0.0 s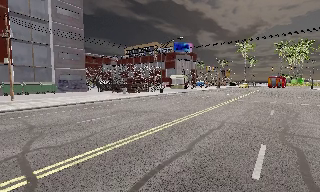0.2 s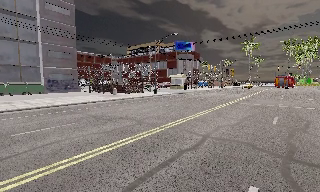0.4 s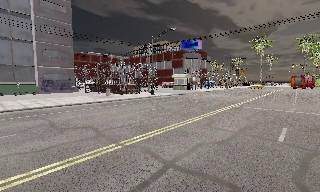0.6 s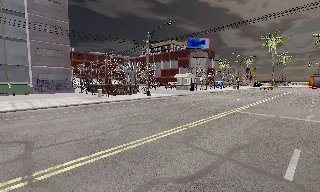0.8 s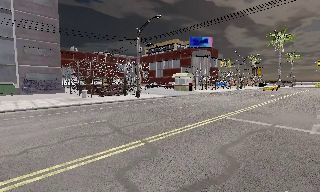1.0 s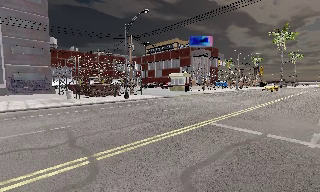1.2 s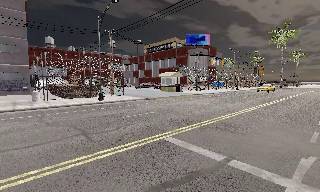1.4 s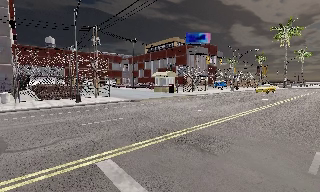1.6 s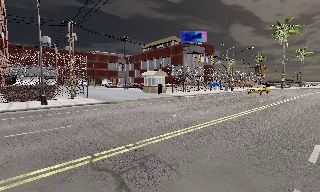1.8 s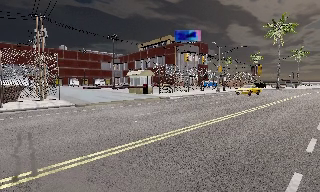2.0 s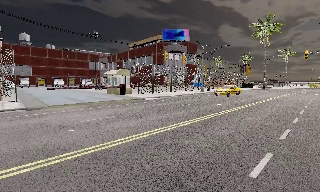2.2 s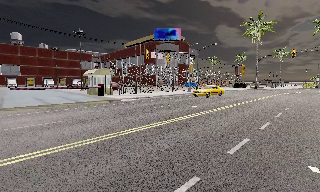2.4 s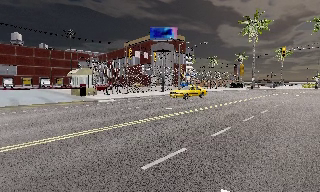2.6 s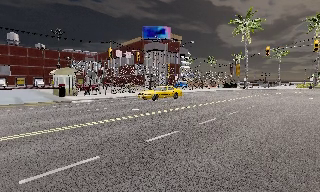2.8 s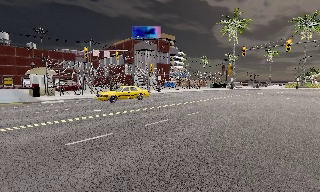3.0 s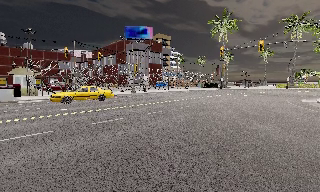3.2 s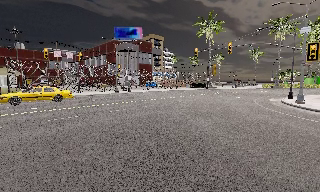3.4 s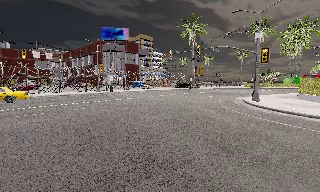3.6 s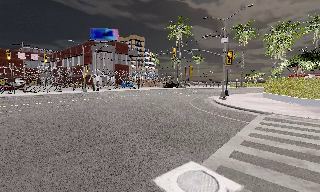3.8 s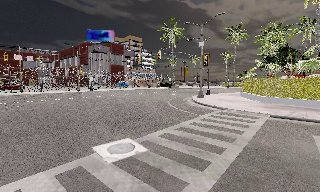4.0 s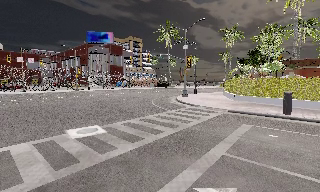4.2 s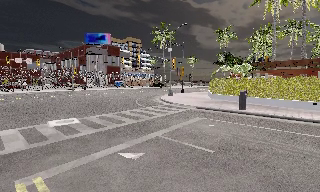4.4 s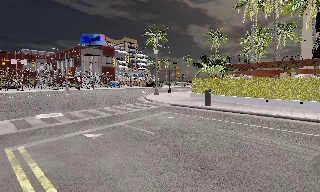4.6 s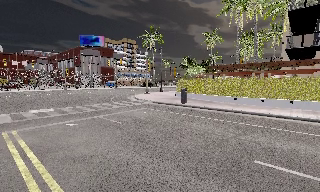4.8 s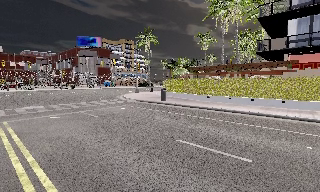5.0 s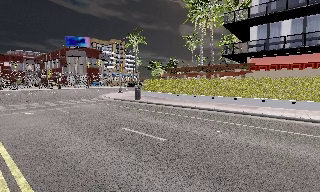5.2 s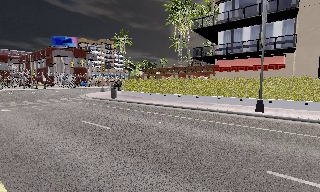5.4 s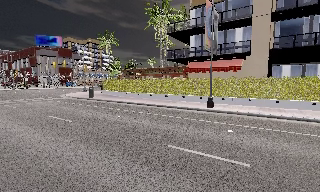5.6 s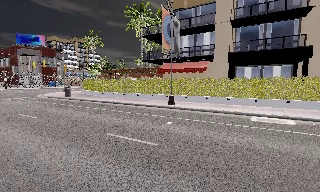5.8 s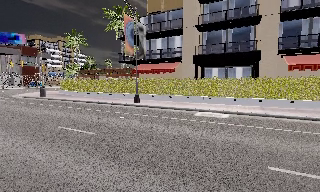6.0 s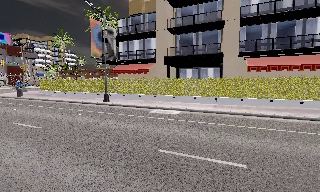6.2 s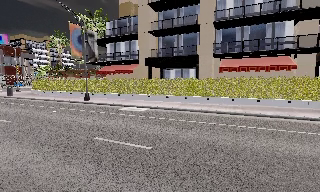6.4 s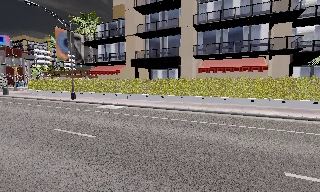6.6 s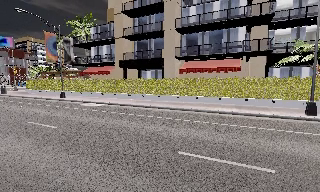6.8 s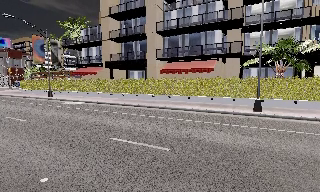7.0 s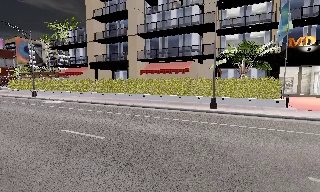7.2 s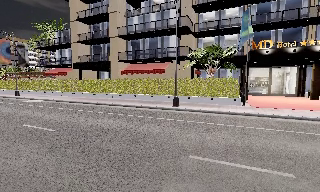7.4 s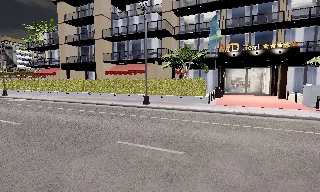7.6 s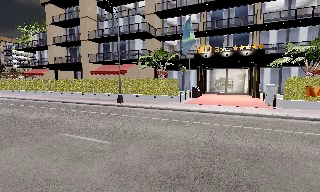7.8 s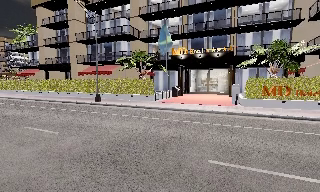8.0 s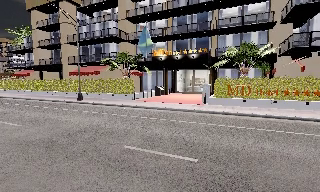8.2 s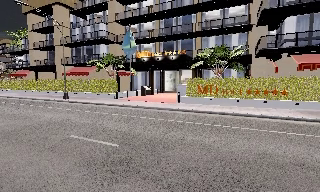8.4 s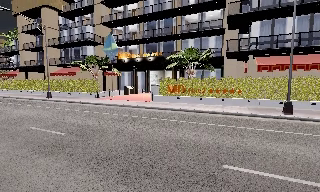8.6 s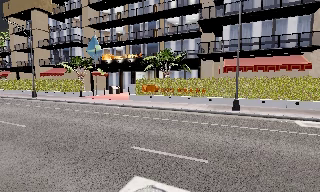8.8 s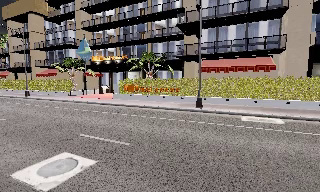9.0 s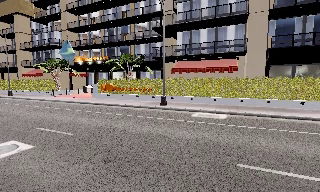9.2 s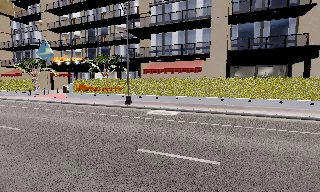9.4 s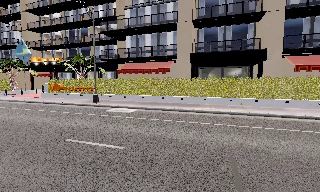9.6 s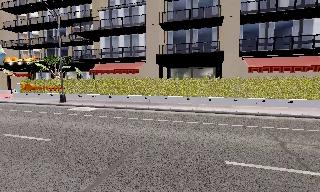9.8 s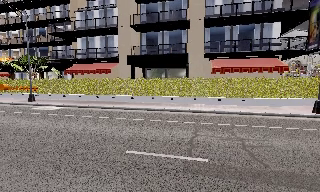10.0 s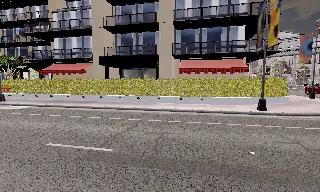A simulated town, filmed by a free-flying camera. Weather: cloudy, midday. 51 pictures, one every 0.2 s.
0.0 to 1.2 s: The camera pans to its left, which is counterclockwise from overhead, by about 10 degrees. It travels forward and to its right, about 14 m, so what stands in front looms larger.
1.2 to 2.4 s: The camera travels to its right and forward, about 14 m, so close, fixed things drift to the left.
2.4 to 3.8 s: The camera travels to its right, about 15 m, so close, fixed things drift to the left.
3.8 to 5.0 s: The camera travels to its right and backward, about 13 m, so close, fixed things drift to the left.
5.0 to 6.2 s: The camera pans to its right, which is clockwise from overhead, by about 15 degrees. It travels to its right and backward, about 14 m, so close, fixed things drift to the left.
6.2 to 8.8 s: The camera travels to its right and backward, about 30 m, so close, fixed things drift to the left.
8.8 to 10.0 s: The scene slides to the left, as the camera pans about 15 degrees to its right. It travels to its right, about 14 m, so close, fixed things drift to the left.
The film runs forward here.
